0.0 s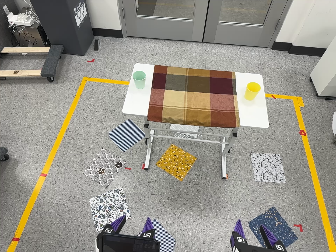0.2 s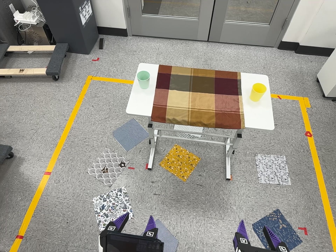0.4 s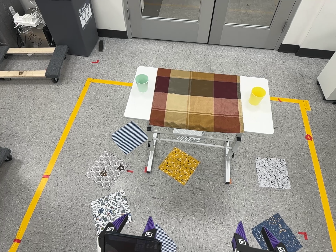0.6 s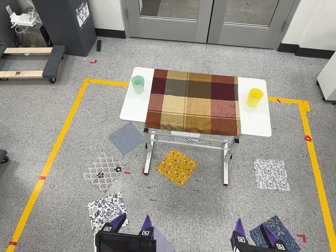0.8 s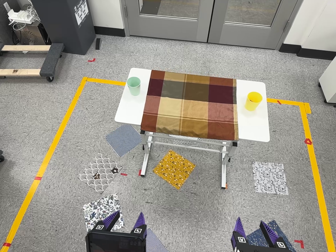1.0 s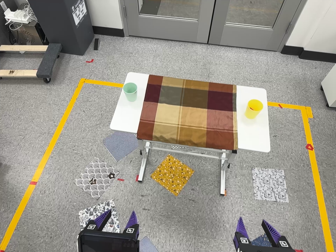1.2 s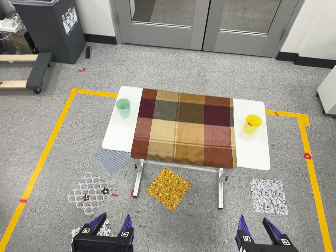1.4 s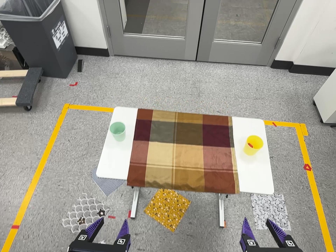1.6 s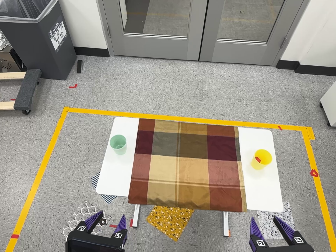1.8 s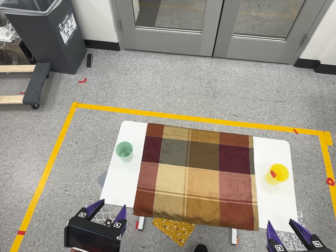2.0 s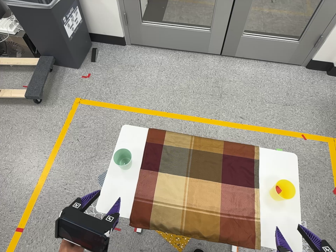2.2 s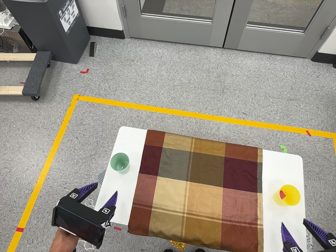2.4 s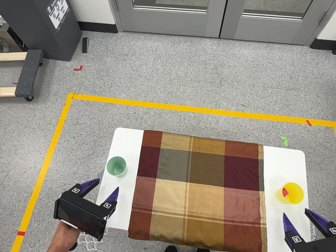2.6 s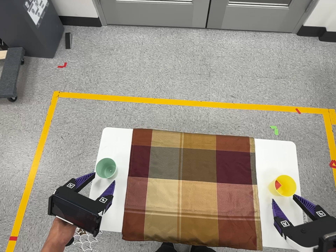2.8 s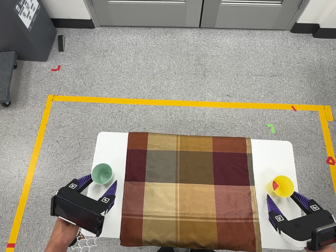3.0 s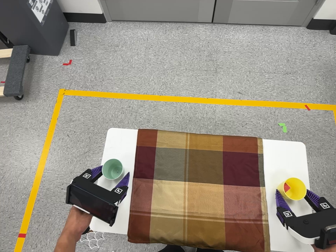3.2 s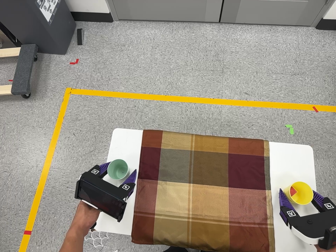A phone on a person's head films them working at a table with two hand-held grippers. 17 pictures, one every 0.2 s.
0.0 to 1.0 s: The camera travels toward the top of its view, forward and to its right, about 18 cm, so close, fixed things drift downward.
1.0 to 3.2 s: The camera travels toward the top of its view and forward, about 70 cm, so close, fixed things drift downward. Its aim tips toward the bottom of its view by about 10 degrees.
The film runs forward here.
